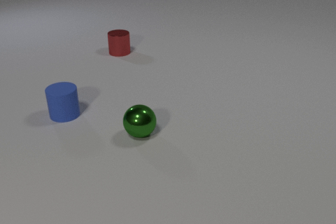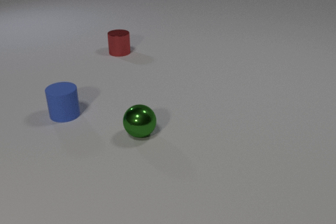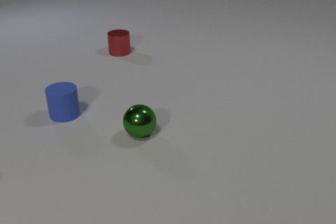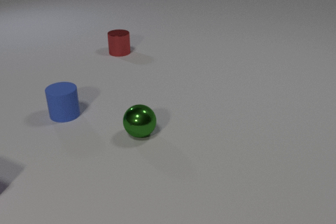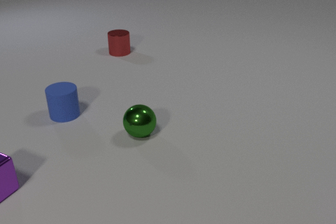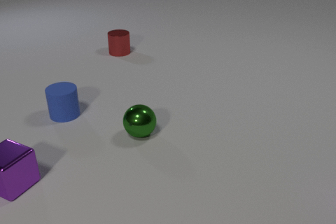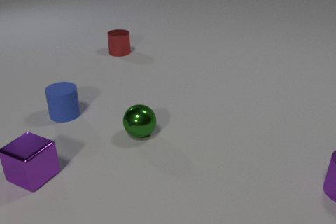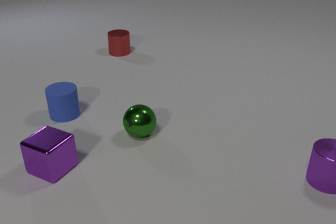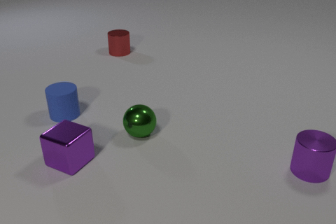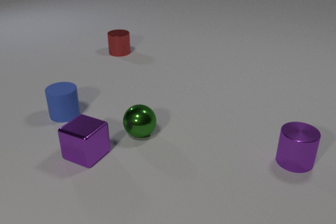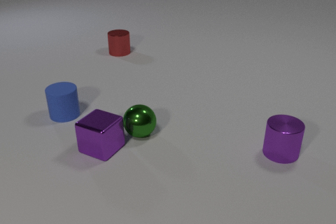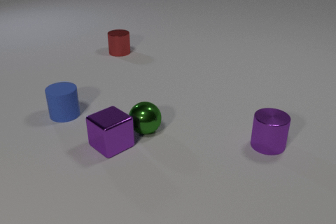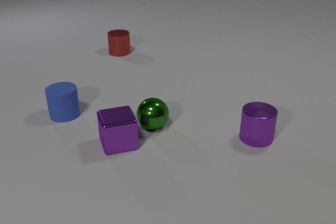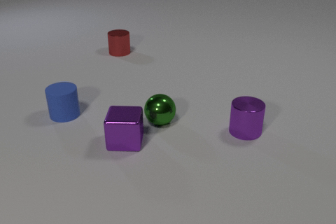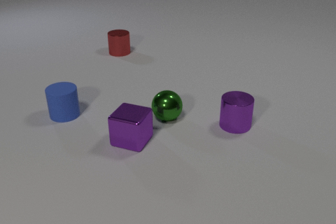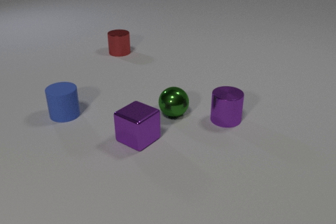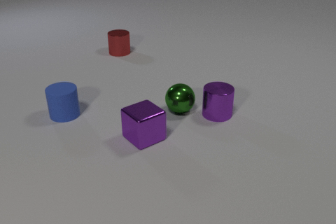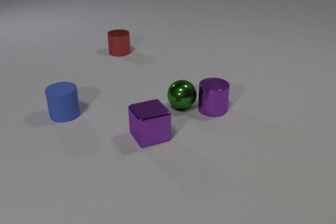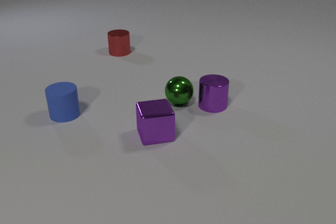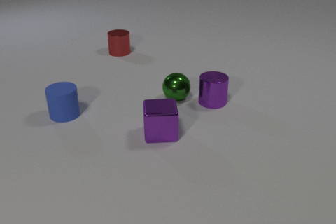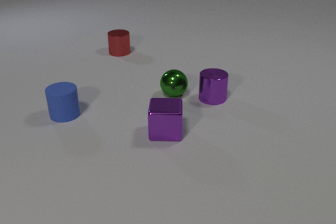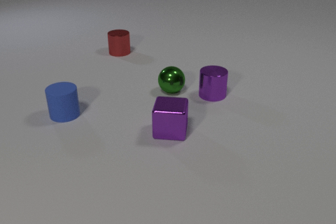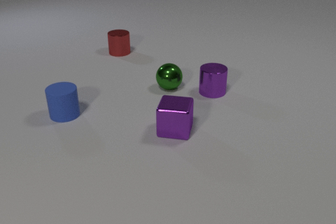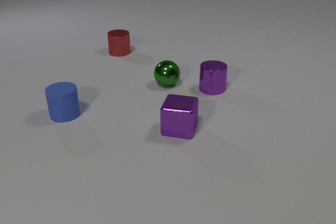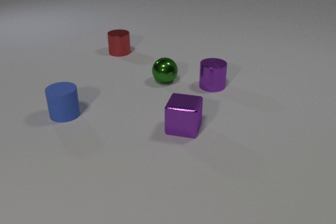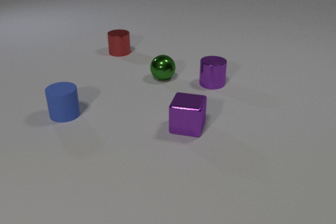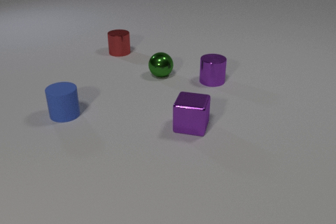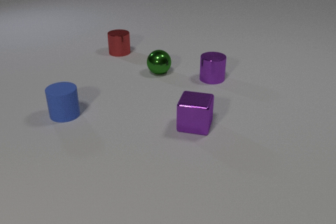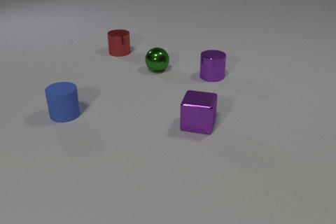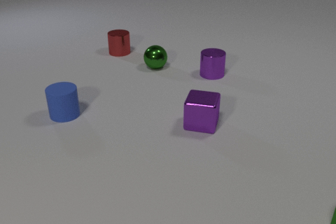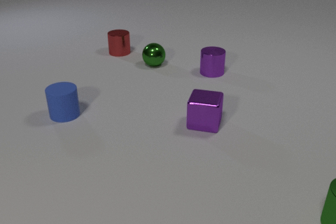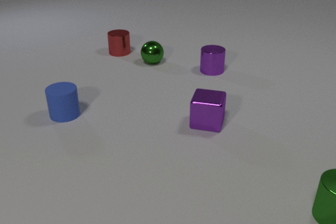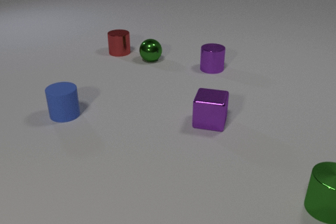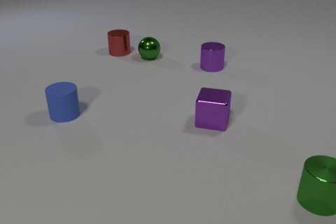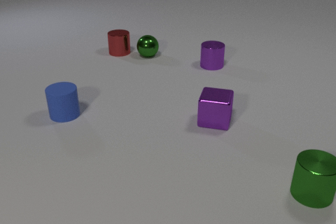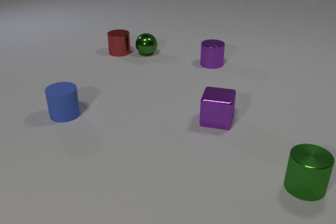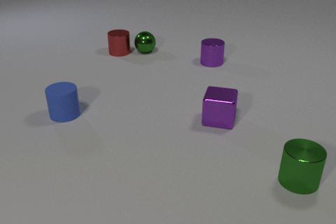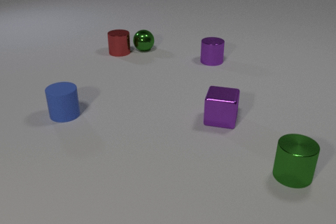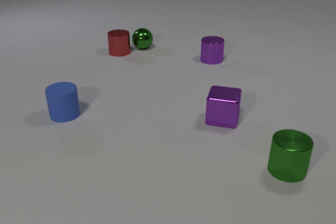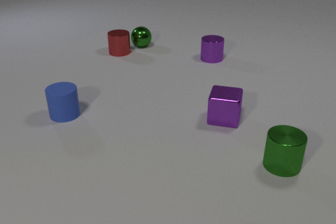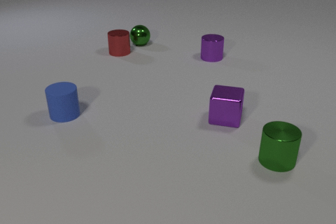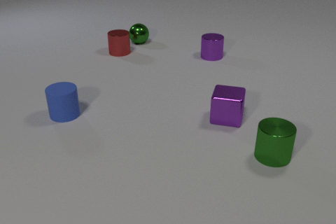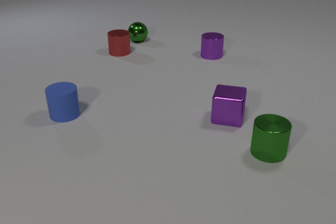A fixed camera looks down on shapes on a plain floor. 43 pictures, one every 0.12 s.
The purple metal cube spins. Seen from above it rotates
clockwise.
The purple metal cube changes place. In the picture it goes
to the right.
0.00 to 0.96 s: The purple metal cube comes in at the left edge, slides to the right. The purple metal cylinder comes in at the right edge, slides to the left and away from the camera.
0.96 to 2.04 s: The purple metal cube slides to the right, spins clockwise seen from above by about 120 degrees, its near face sliding to the left. The green metal sphere rolls away from the camera and to the right. The purple metal cylinder slides to the left and away from the camera. The purple metal cube and the green metal sphere collide. The green metal sphere and the purple metal cylinder collide.
2.04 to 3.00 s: The purple metal cube slides to the right and away from the camera, spins so that its near face slides to the left, clockwise seen from above. The green metal sphere rolls away from the camera. The purple metal cylinder slides away from the camera.
3.00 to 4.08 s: The purple metal cube slides to the right and away from the camera. The green metal sphere rolls away from the camera. The purple metal cylinder slides away from the camera. The green metal cylinder comes in at the right edge, slides to the left and away from the camera.
4.08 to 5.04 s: The purple metal cube slides to the right and away from the camera. The green metal sphere rolls away from the camera. The purple metal cylinder slides away from the camera. The green metal cylinder slides away from the camera and to the left.
How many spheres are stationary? 0.
How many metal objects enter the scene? 3.
What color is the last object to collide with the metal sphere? purple.
